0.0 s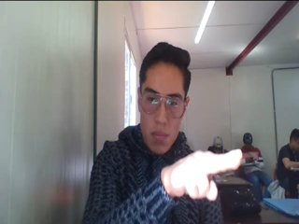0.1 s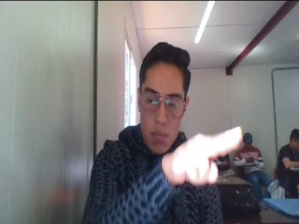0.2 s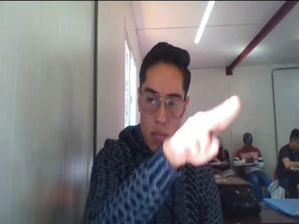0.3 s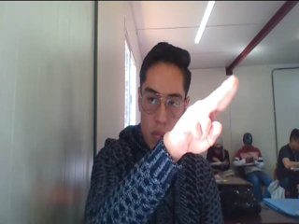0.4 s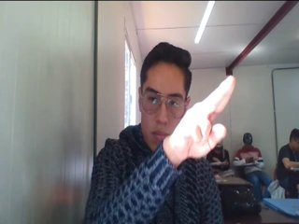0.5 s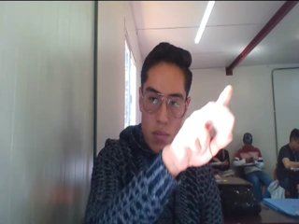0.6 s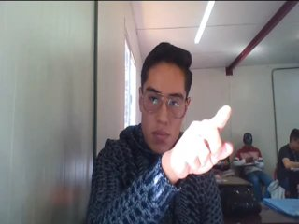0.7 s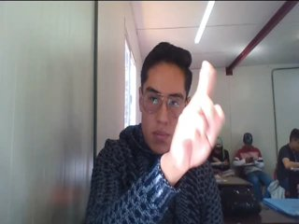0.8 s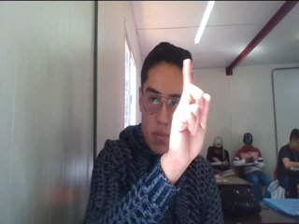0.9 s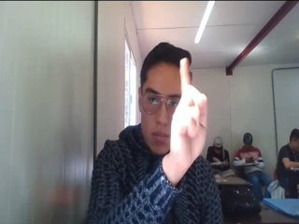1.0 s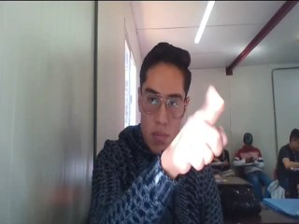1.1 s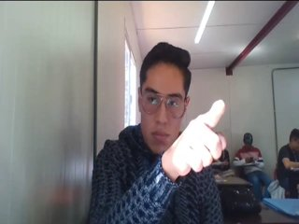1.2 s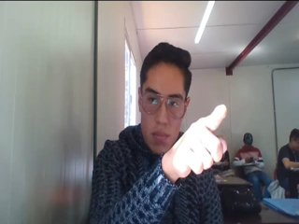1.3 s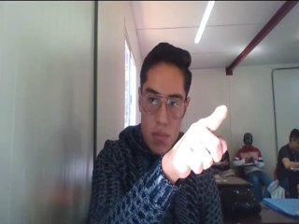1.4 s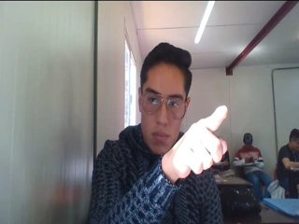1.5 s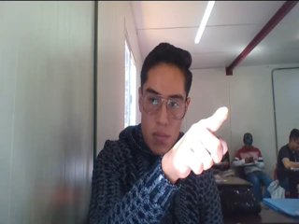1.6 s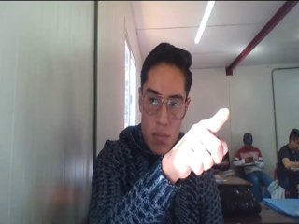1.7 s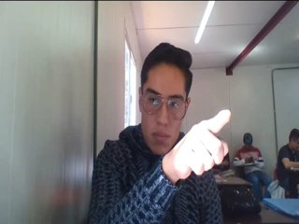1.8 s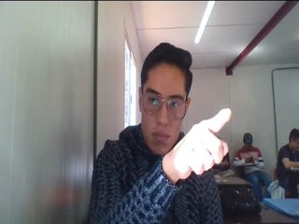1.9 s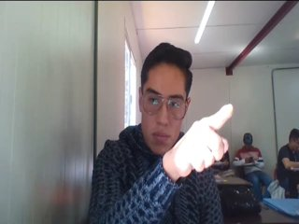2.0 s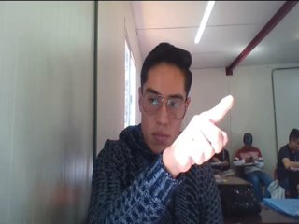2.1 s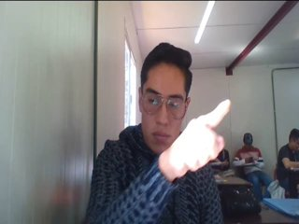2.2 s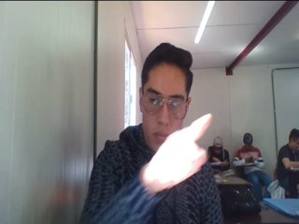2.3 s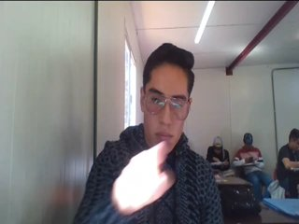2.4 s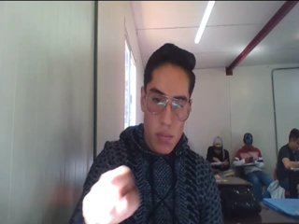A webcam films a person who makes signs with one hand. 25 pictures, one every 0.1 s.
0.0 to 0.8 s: Pointing with two fingers.
0.9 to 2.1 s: Click with one finger.
